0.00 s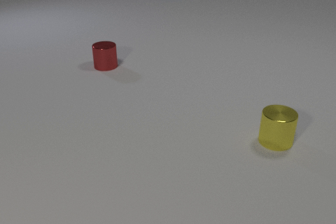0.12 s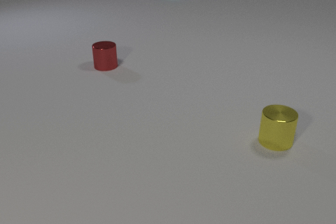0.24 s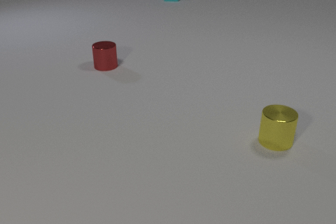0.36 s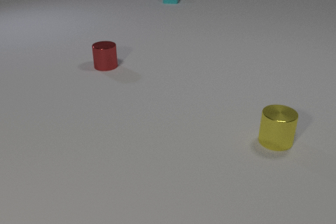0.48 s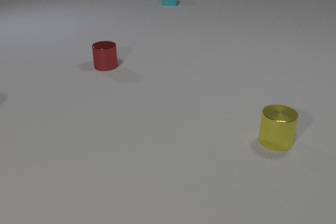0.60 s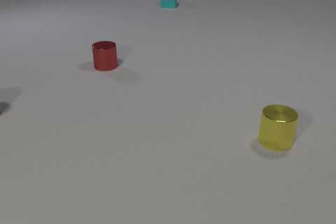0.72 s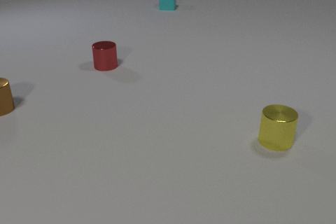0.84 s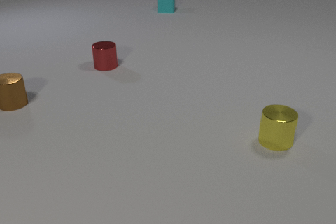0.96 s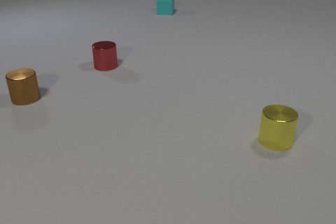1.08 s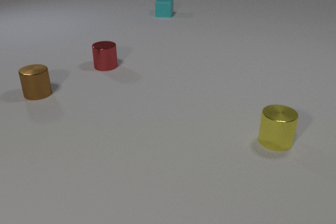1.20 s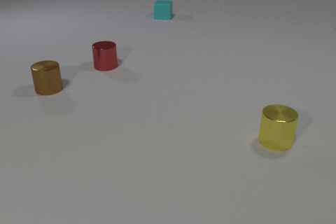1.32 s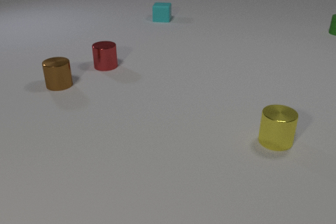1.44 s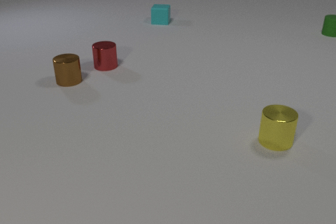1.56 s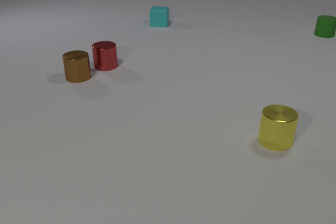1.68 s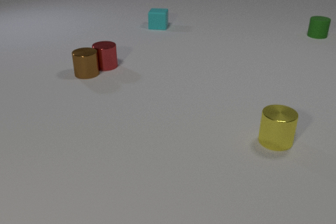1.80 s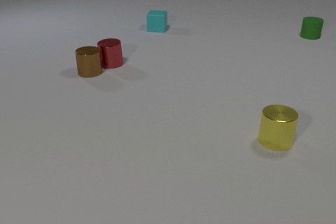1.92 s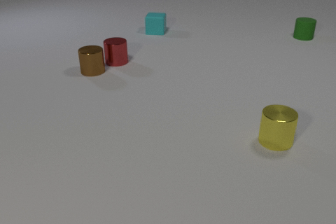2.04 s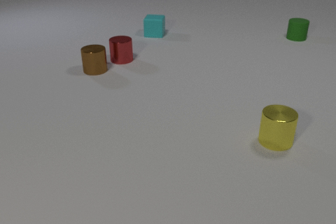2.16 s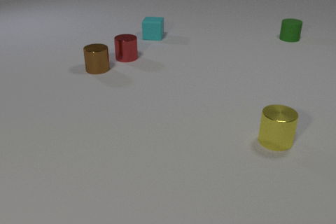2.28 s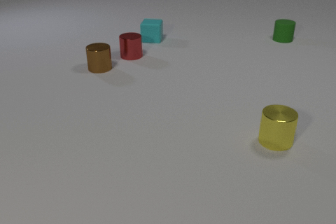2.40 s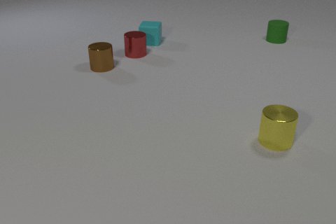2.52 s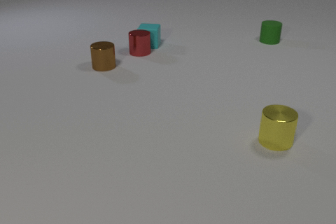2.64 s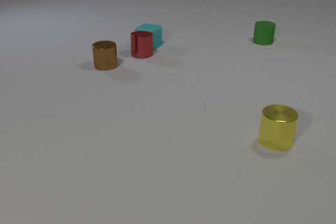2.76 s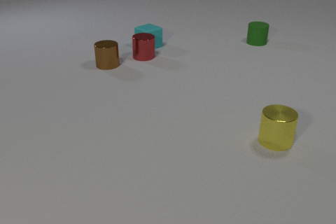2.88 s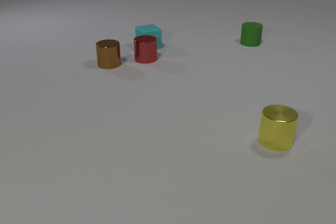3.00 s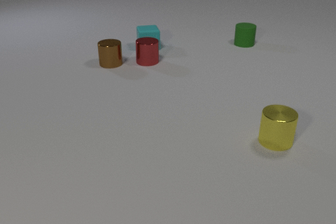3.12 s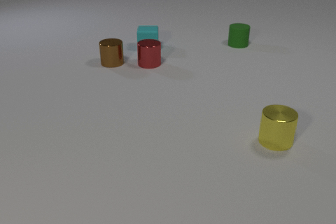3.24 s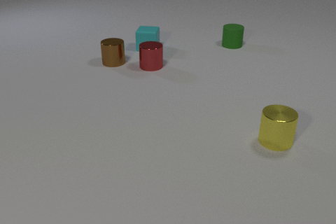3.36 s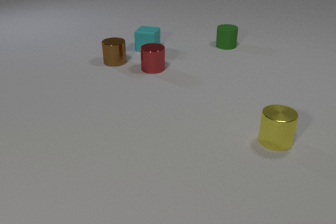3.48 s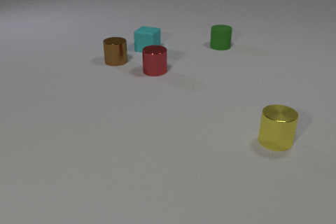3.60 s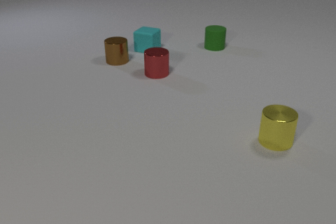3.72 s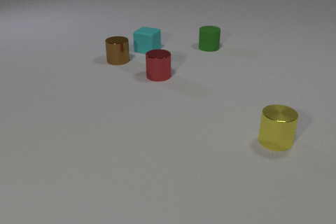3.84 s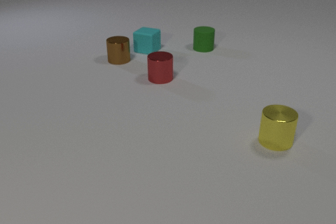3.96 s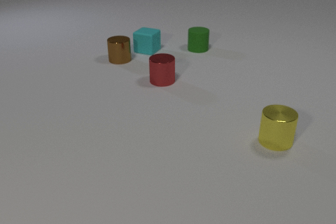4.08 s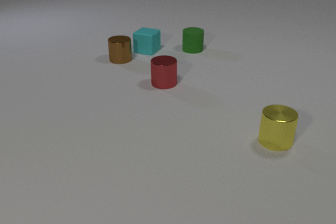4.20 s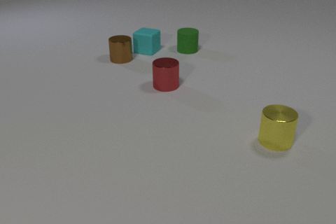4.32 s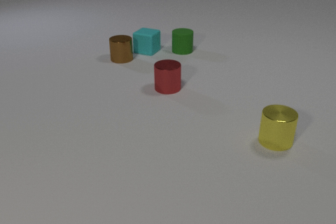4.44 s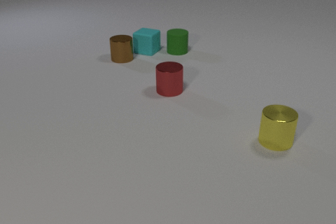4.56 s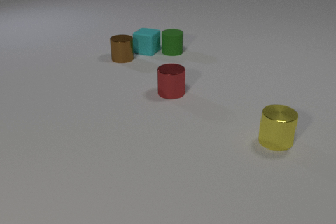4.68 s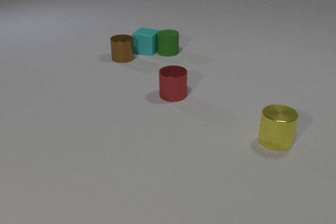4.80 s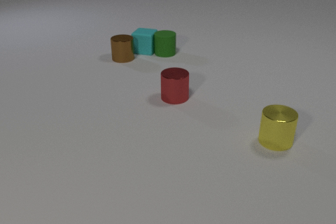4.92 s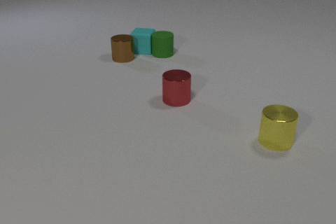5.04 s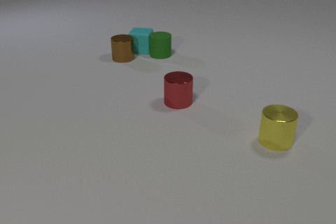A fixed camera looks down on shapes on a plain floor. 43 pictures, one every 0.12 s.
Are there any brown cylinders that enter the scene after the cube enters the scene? yes.
What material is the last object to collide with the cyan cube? rubber.
How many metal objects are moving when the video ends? 1.
0.00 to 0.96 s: The brown metal cylinder comes in at the left edge, slides to the right and away from the camera. The cyan rubber cube comes in at the top edge, slides toward the camera.
0.96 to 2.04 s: The brown metal cylinder slides to the right and away from the camera. The red metal cylinder slides to the right and away from the camera. The cyan rubber cube slides toward the camera. The green rubber cylinder comes in at the right edge, slides to the left and toward the camera. The brown metal cylinder and the red metal cylinder collide.
2.04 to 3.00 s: The brown metal cylinder slides to the right and away from the camera. The red metal cylinder slides to the right. The cyan rubber cube slides toward the camera, spins so that its near face slides to the left, clockwise seen from above. The green rubber cylinder slides to the left and toward the camera. The red metal cylinder and the cyan rubber cube collide.
3.00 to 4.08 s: The brown metal cylinder slides to the right and away from the camera. The red metal cylinder slides toward the camera. The cyan rubber cube slides toward the camera, spins clockwise seen from above by about 30 degrees, its near face sliding to the left. The green rubber cylinder slides to the left and toward the camera.
4.08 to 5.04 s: The red metal cylinder slides toward the camera. The cyan rubber cube slides to the left. The green rubber cylinder slides to the left and toward the camera. The cyan rubber cube and the green rubber cylinder collide.
